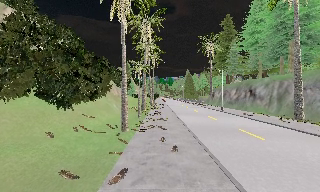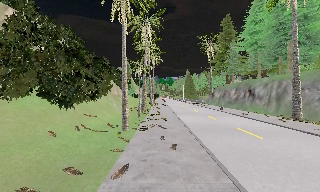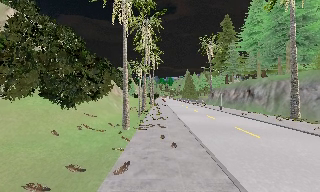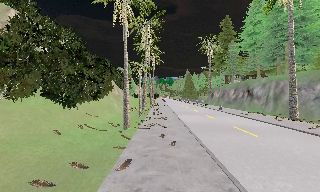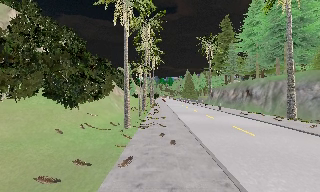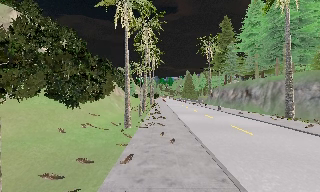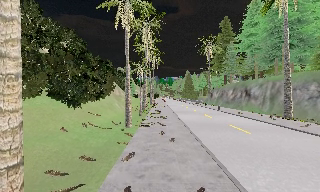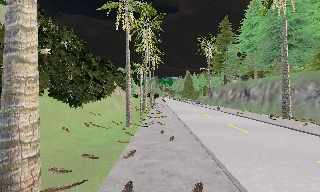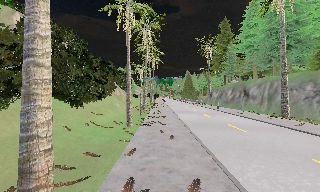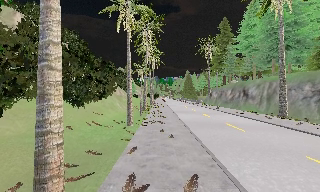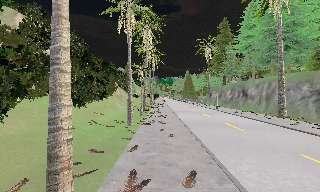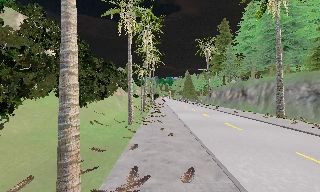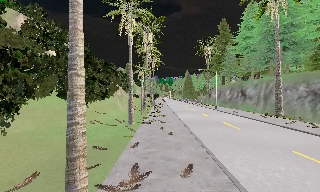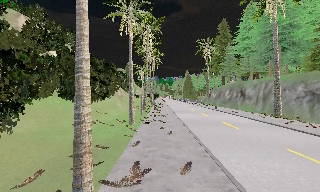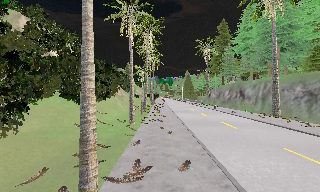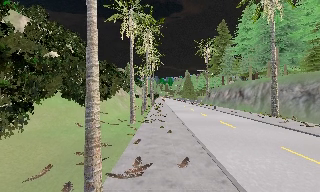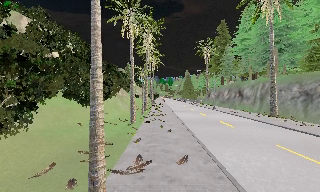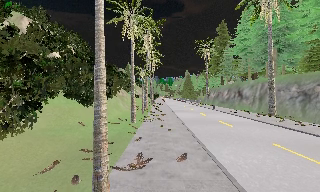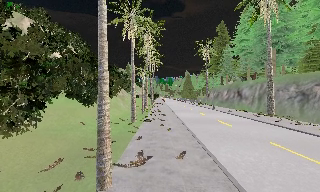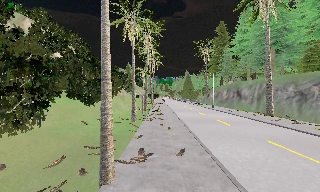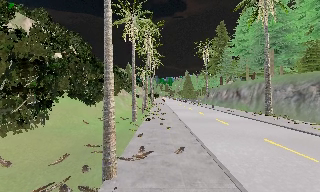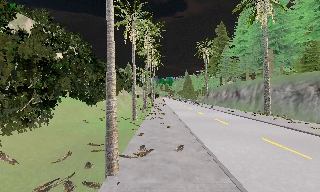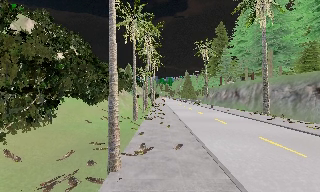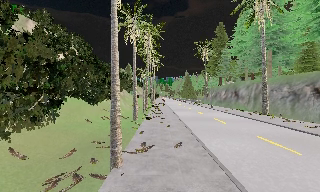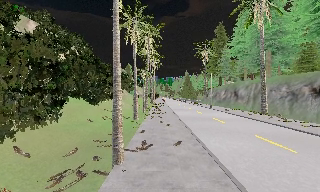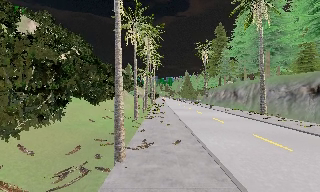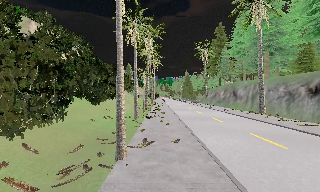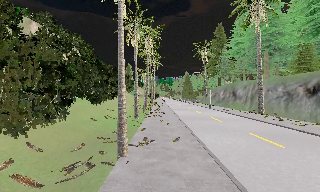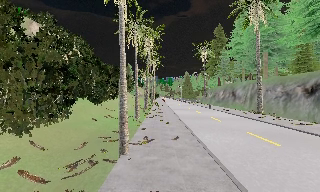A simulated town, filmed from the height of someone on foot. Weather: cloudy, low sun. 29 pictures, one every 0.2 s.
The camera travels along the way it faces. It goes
backward.
0.0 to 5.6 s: The camera travels backward, about 7 m, so what stands in front gets smaller.
The film runs backward here.
